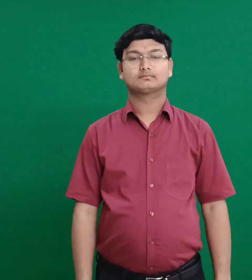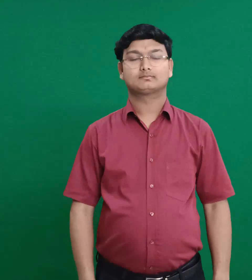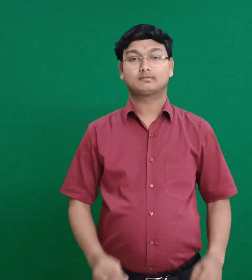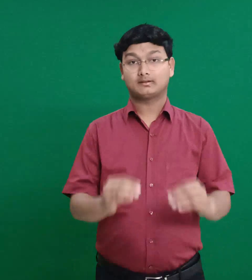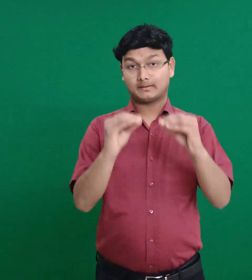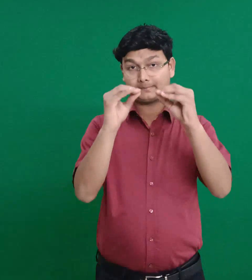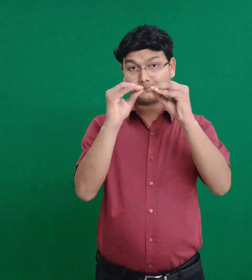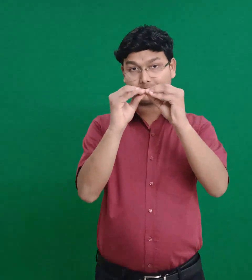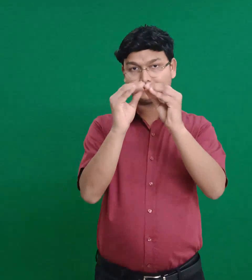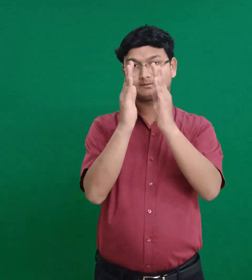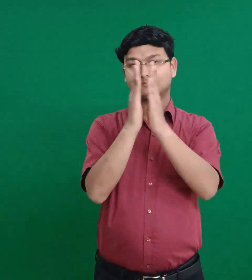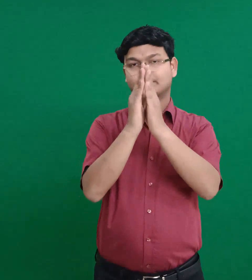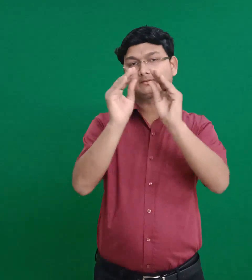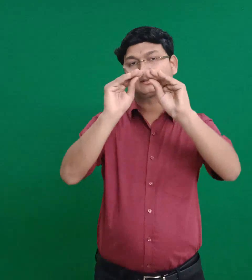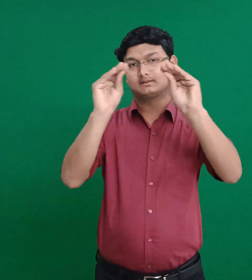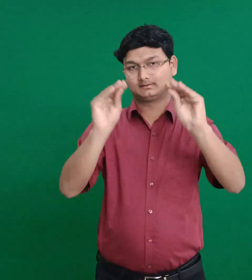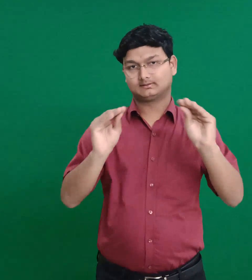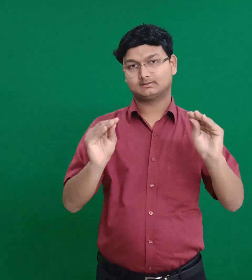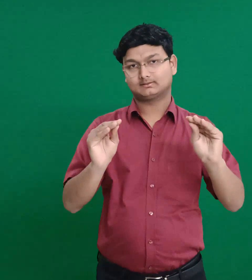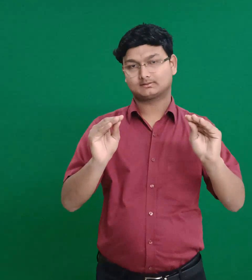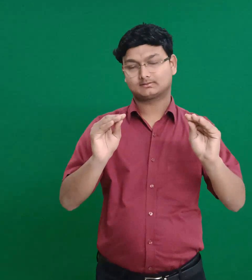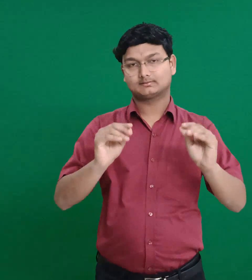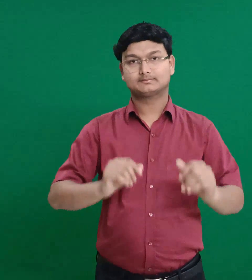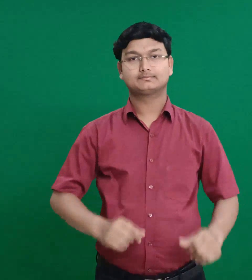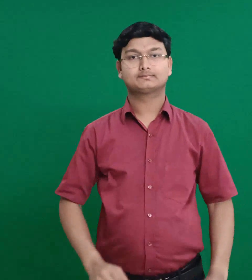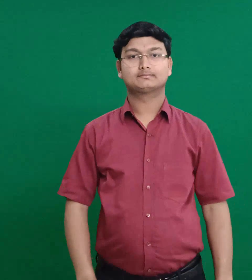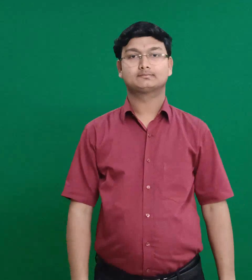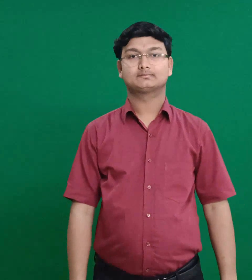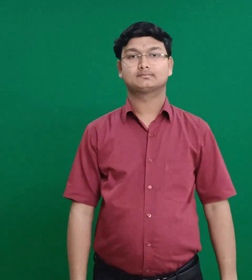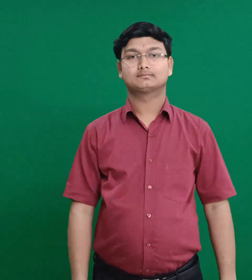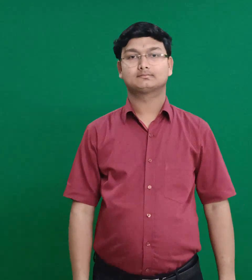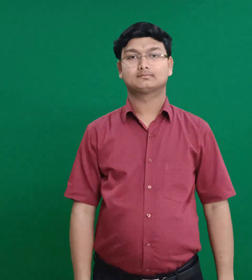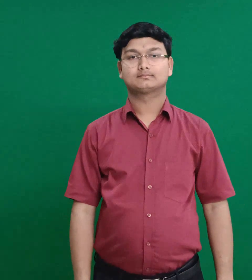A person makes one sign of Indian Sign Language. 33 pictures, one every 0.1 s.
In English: baal
